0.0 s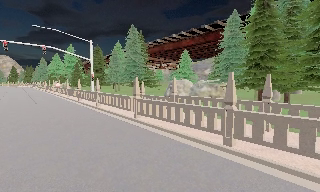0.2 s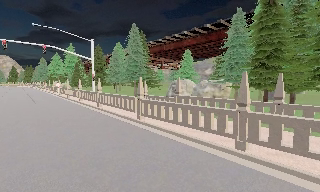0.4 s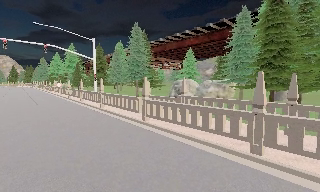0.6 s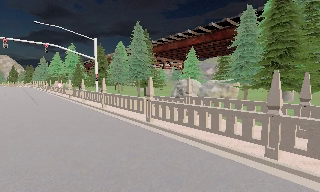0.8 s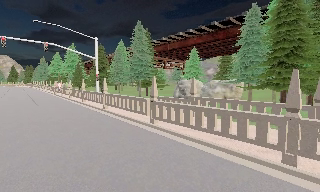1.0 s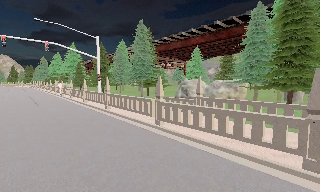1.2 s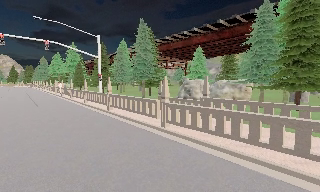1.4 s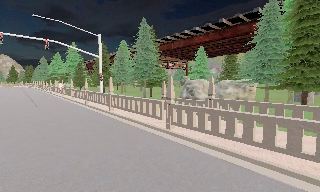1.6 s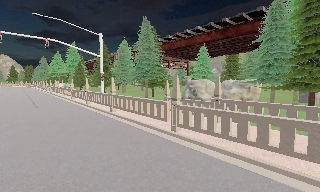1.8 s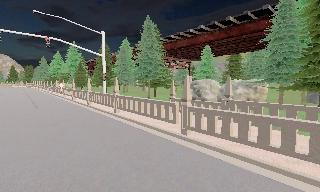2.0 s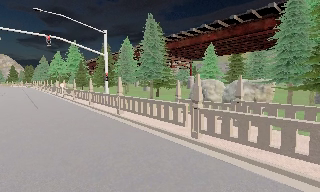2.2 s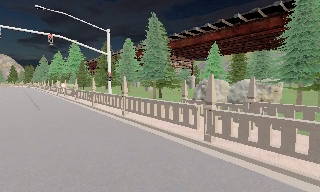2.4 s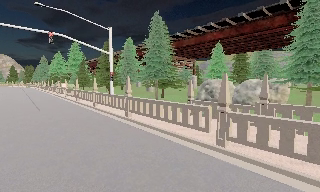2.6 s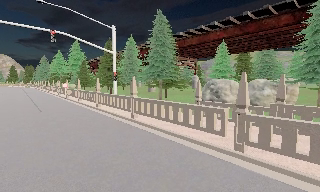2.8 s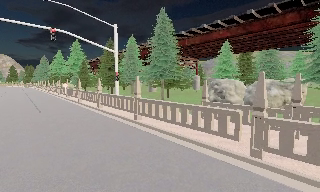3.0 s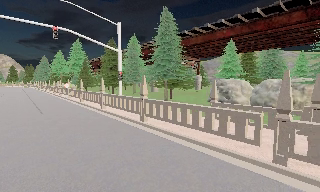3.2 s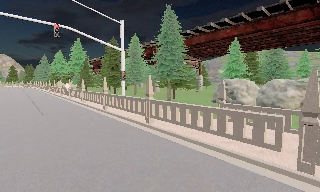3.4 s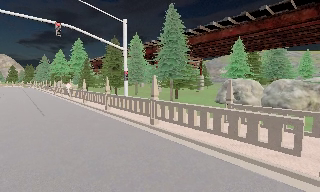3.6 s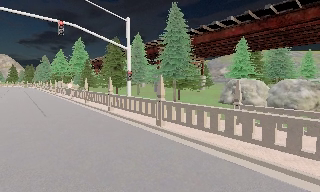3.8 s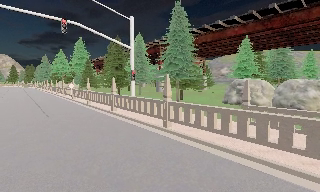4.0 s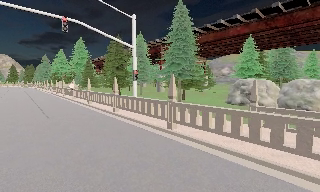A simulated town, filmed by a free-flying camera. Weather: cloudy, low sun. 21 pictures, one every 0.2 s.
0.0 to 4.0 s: The camera travels forward and to its left, about 10 m, so what stands in front looms larger.
The film runs forward here.
